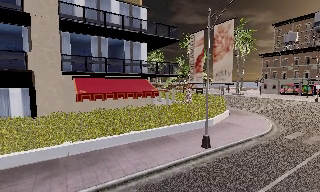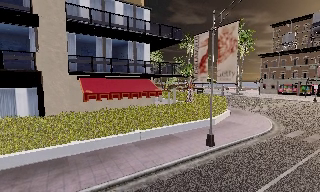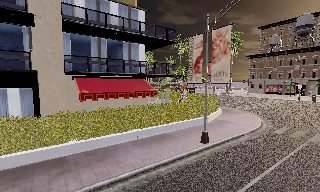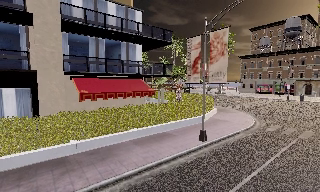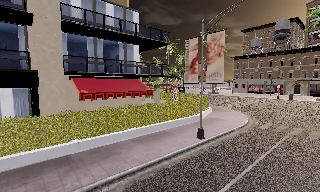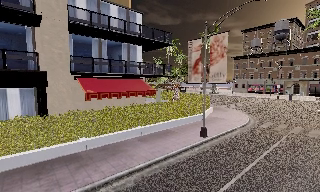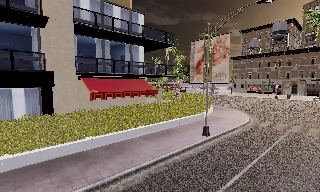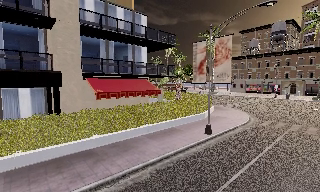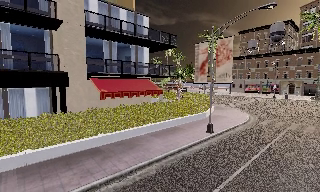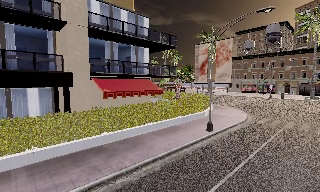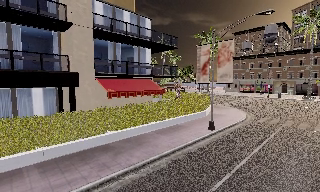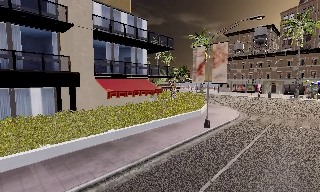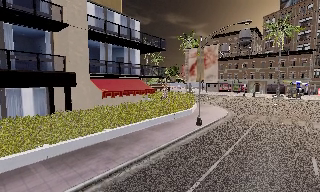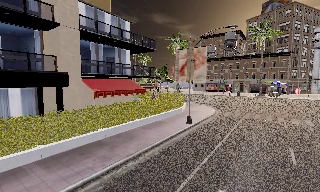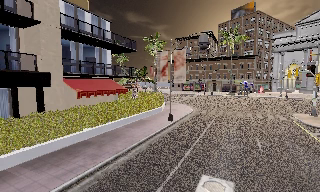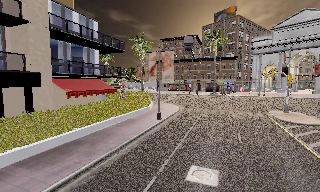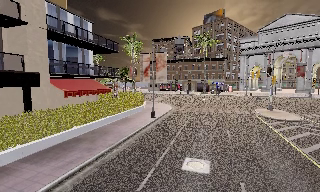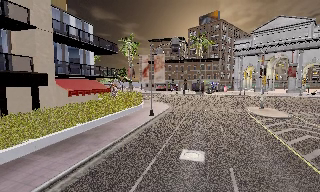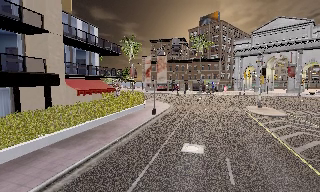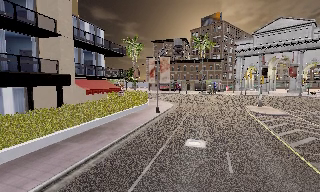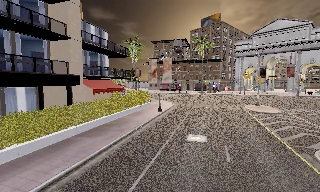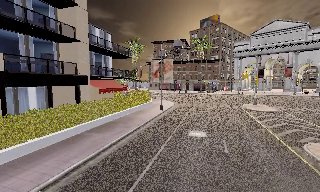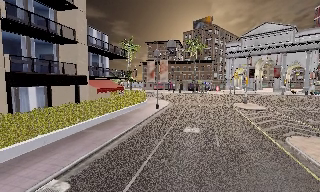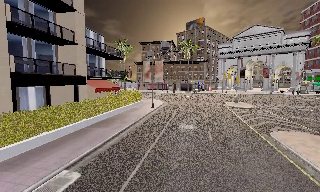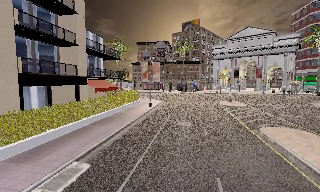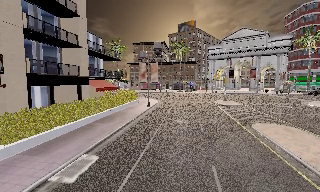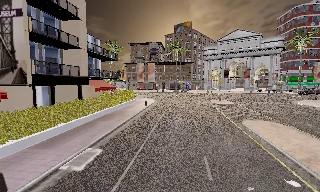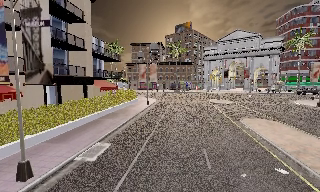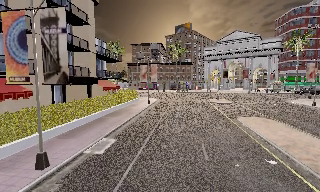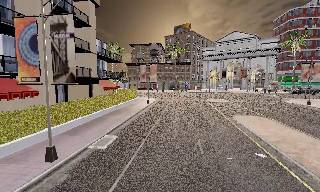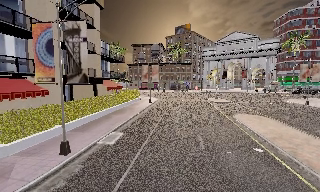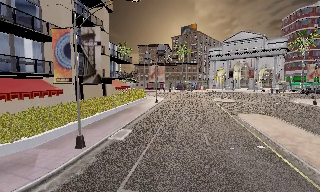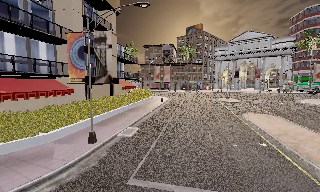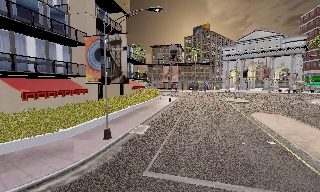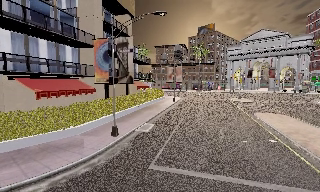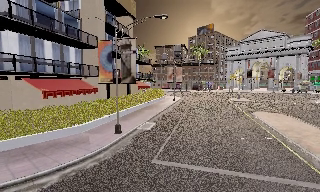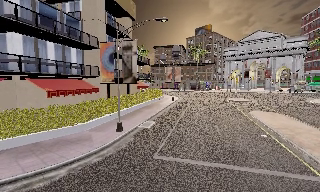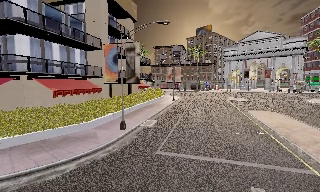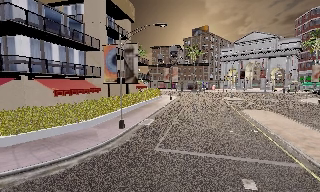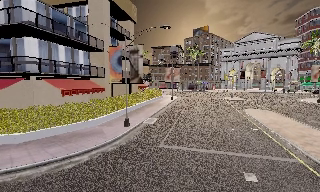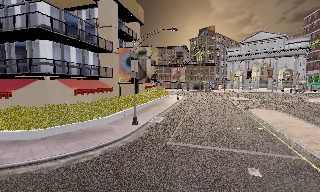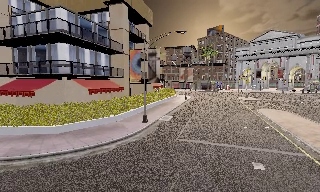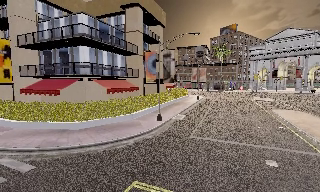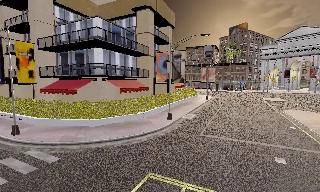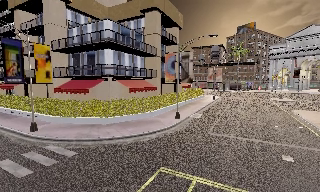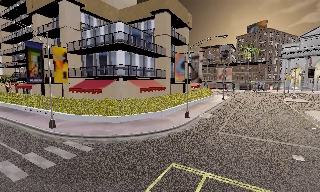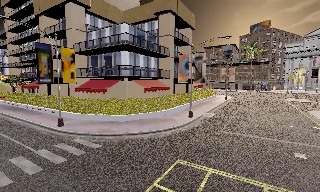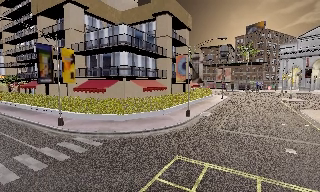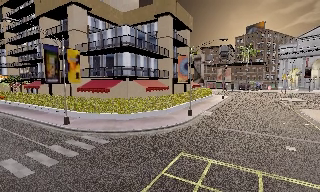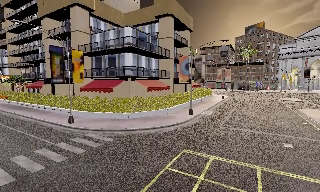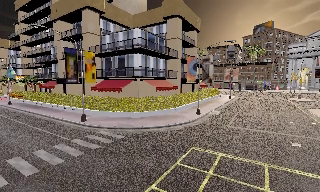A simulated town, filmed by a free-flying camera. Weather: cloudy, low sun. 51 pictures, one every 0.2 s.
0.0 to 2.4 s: The camera pans to its right, which is clockwise from overhead, by about 20 degrees. It travels to its left and backward, about 6 m.
2.4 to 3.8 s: The camera pans to its right, which is clockwise from overhead, by about 20 degrees. It travels backward and to its left, about 5 m, so what stands in front gets smaller.
3.8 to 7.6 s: The camera travels backward, about 14 m, so what stands in front gets smaller. It loses speed.
7.6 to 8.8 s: The camera pans to its left, which is counterclockwise from overhead, by about 15 degrees. It travels backward and to its left, about 3.5 m, so what stands in front gets smaller.
8.8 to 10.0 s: The camera travels backward and to its left, about 2.5 m, so what stands in front gets smaller.
The film runs forward here.
